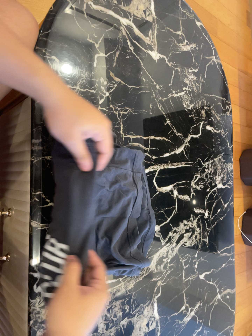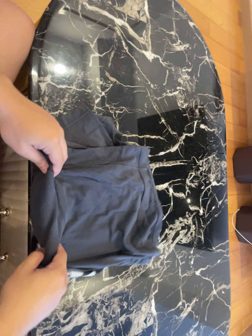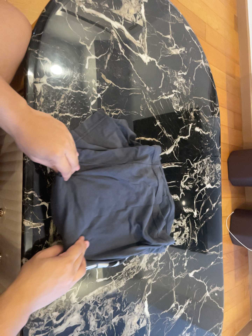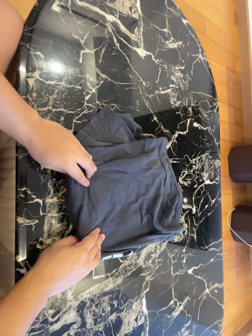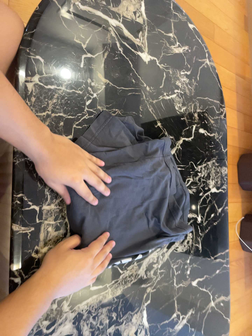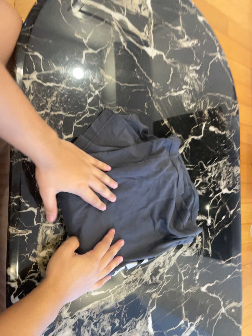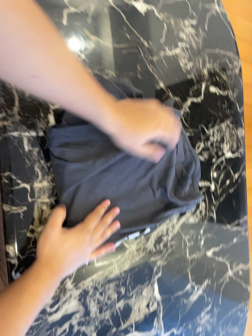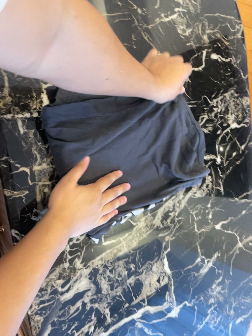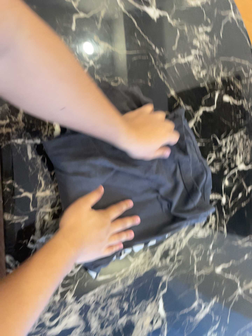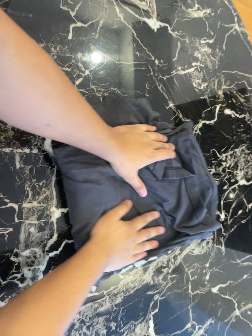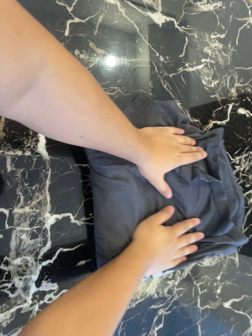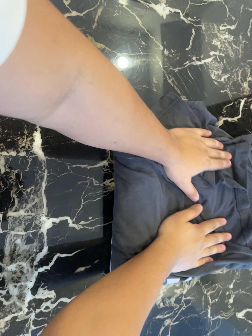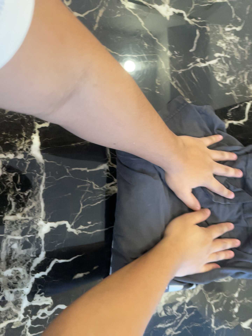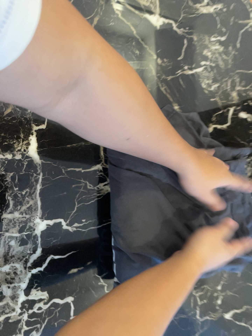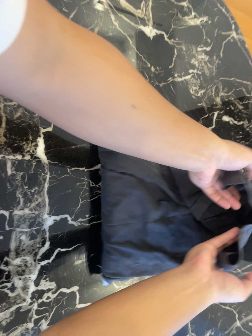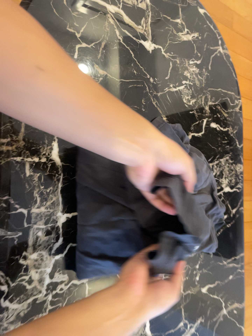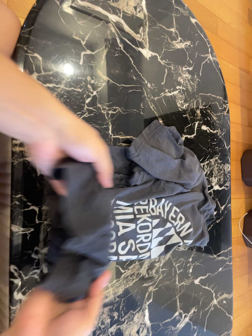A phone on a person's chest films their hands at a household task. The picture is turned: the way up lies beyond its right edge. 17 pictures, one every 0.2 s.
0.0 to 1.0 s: The camera shifts only a little, or ends up much as it began.
1.0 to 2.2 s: The camera pans to its left by about 15 degrees. It travels forward and to its right, about 16 cm, so what stands in front looms larger.
2.2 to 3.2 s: The camera pans to its right by about 15 degrees. It travels backward and to its left, about 20 cm, so what stands in front gets smaller.
The film runs backward here.
